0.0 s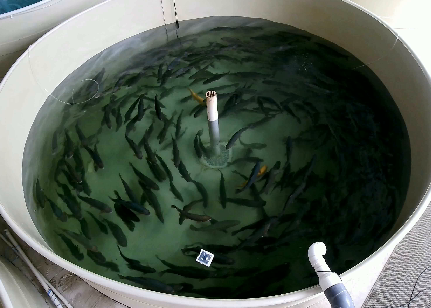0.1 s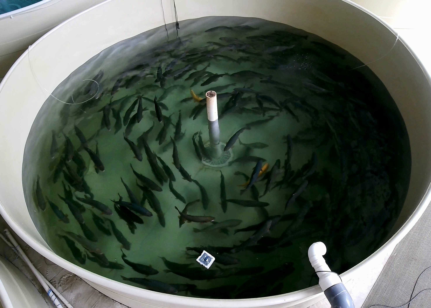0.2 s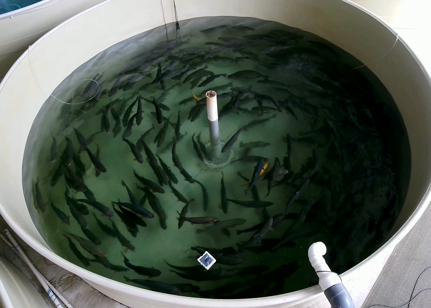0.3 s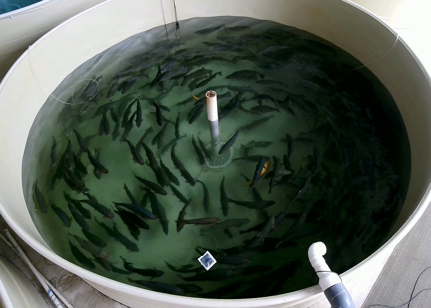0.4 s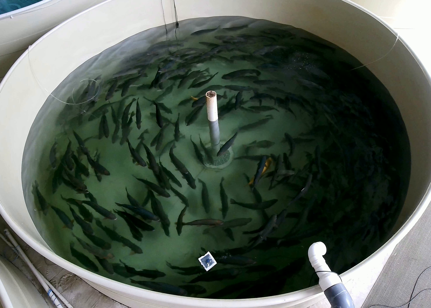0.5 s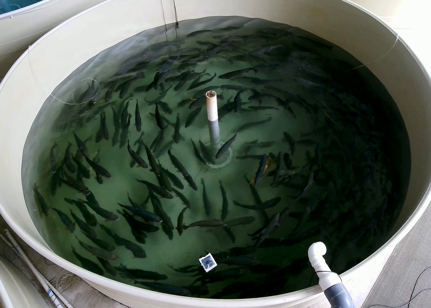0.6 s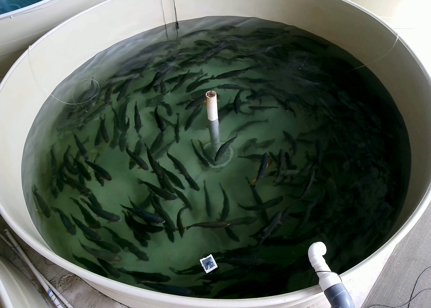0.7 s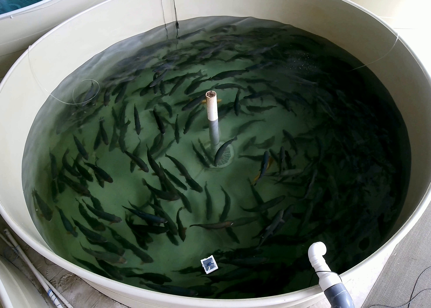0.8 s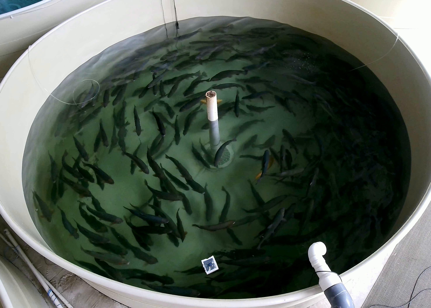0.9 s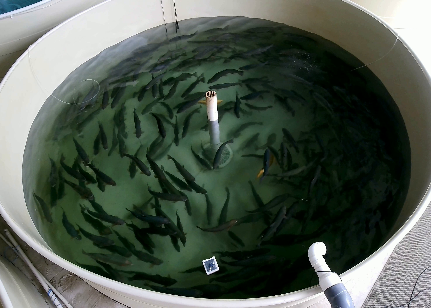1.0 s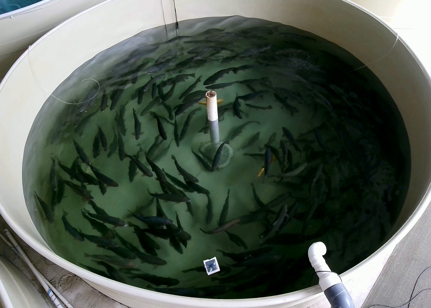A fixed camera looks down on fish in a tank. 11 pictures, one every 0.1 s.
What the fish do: Normal cruising.
